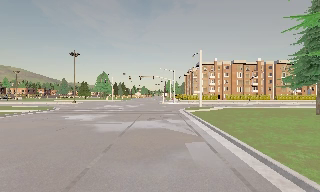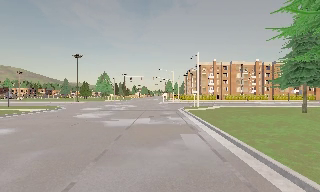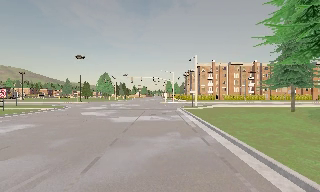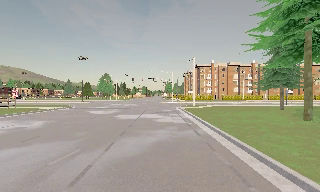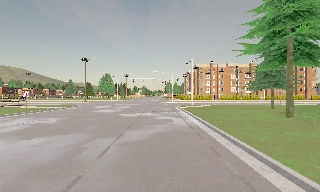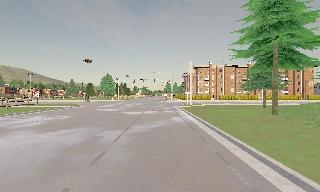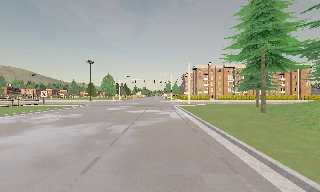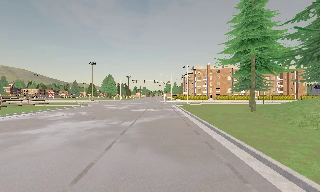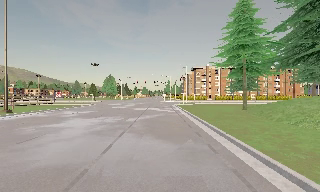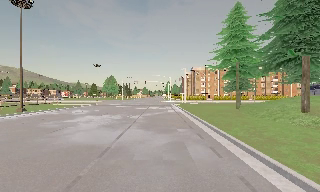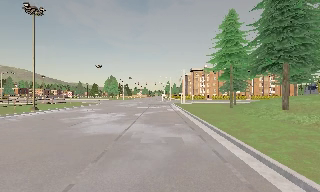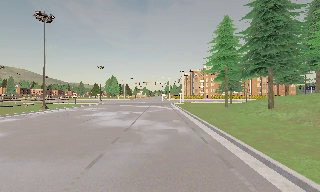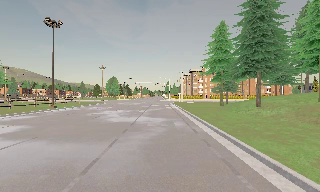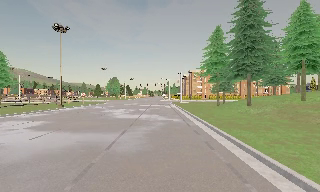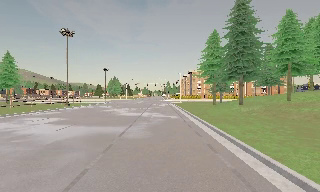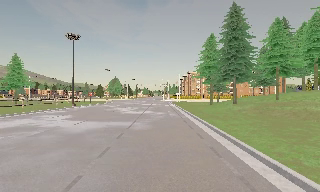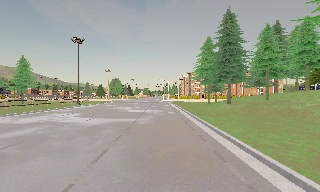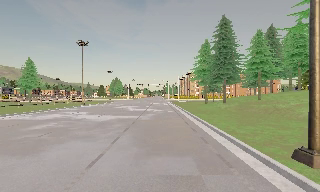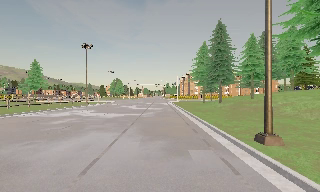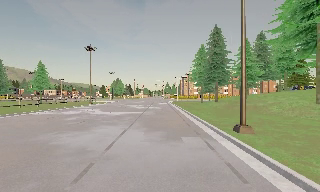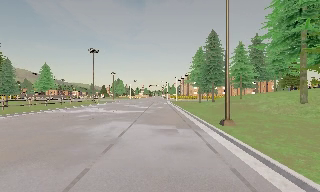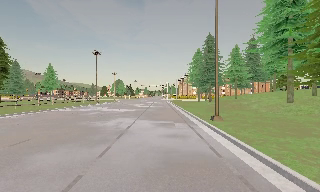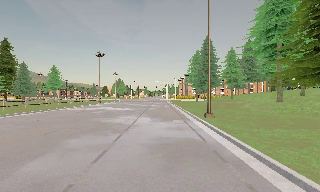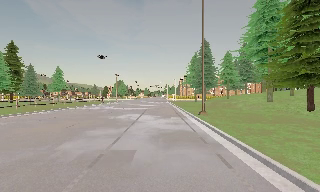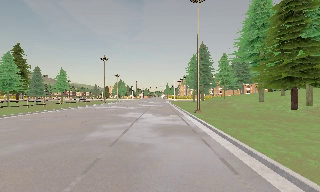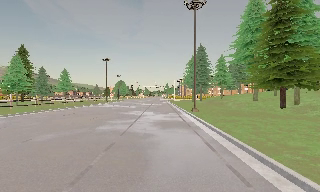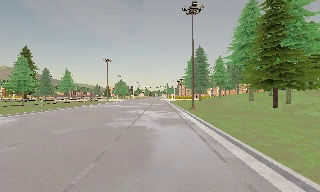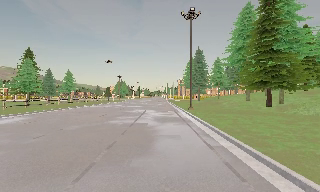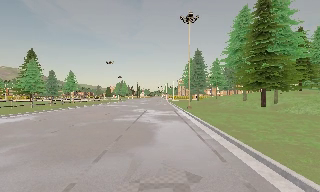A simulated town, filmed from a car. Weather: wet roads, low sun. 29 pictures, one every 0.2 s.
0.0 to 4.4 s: The camera travels backward, about 35 m, so what stands in front gets smaller.
4.4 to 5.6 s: The camera travels backward, about 8 m, so what stands in front gets smaller. It loses speed.
The film runs backward here.
